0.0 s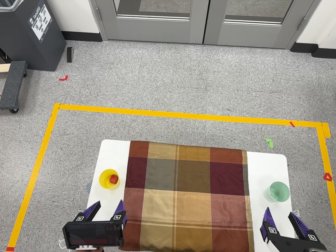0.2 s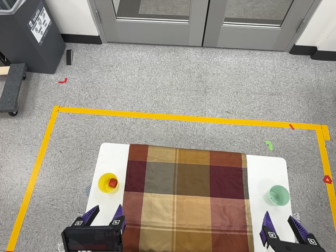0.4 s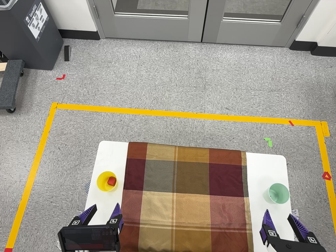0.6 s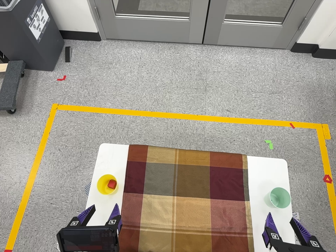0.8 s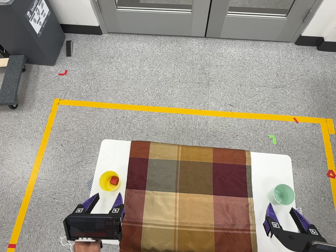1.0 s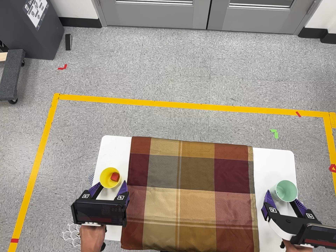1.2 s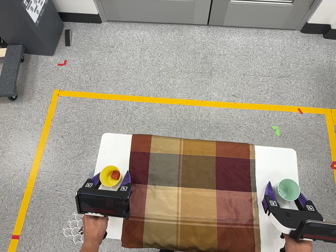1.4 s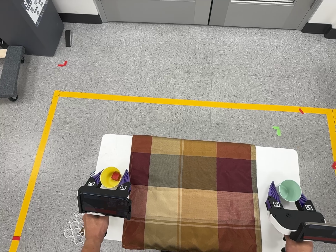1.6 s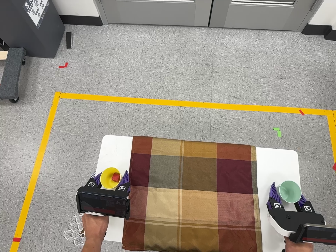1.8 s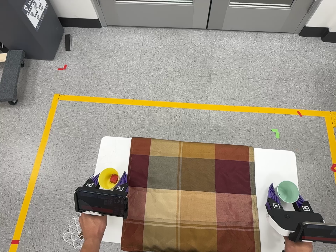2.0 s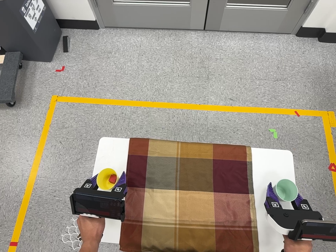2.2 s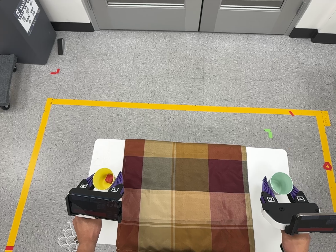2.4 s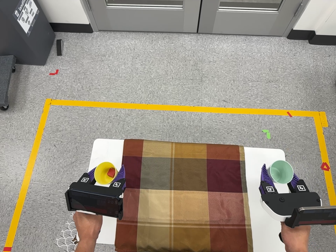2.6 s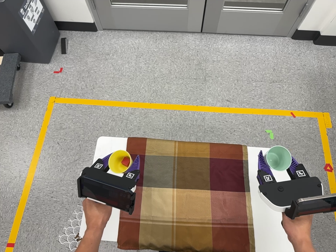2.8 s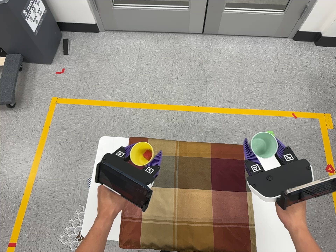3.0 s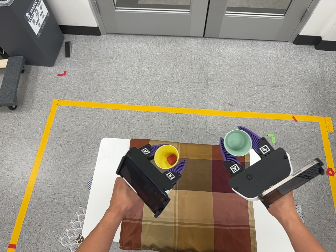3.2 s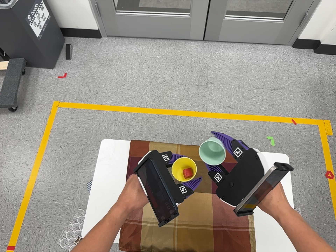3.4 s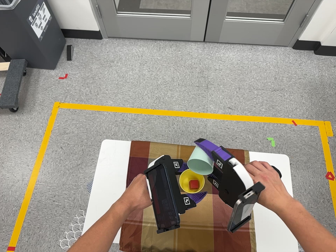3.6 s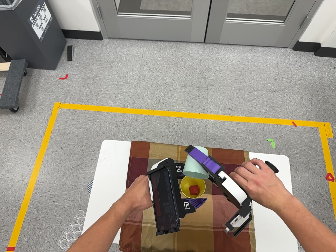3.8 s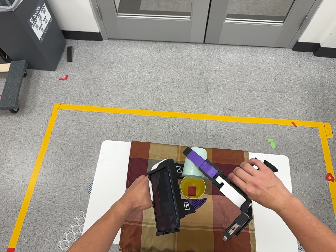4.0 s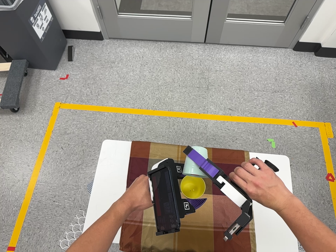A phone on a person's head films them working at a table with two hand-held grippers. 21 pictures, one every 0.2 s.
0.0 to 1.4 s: The camera travels forward and toward the top of its view, about 8 cm, so what stands in front looms larger.
1.4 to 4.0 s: The camera travels backward and toward the bottom of its view, about 7 cm, so what stands in front gets smaller.
The film runs backward here.
